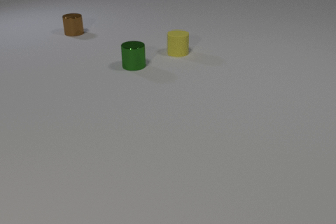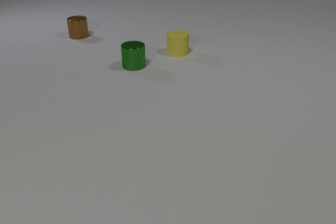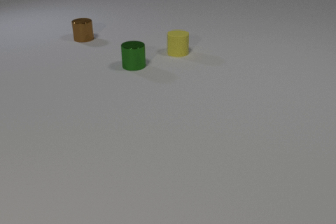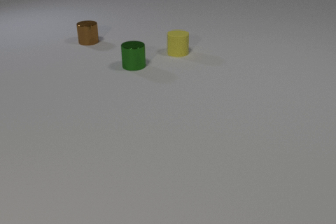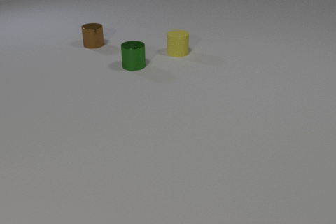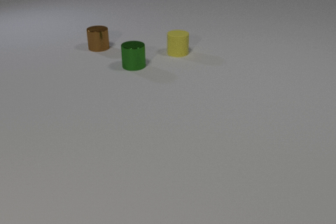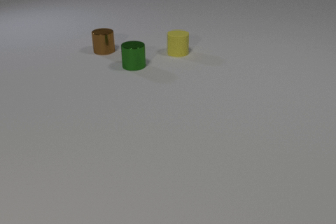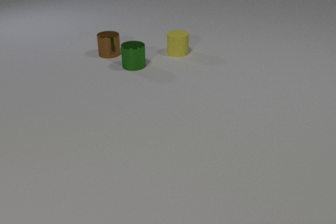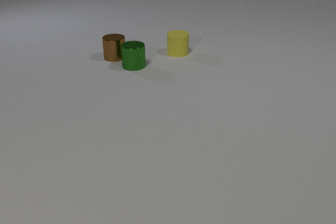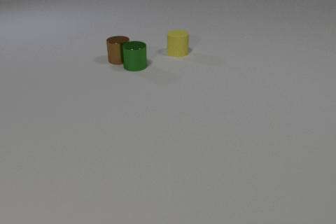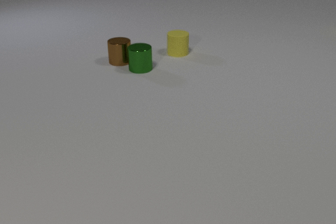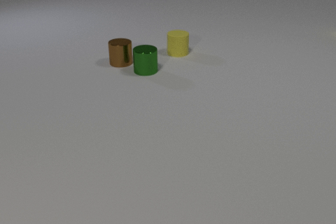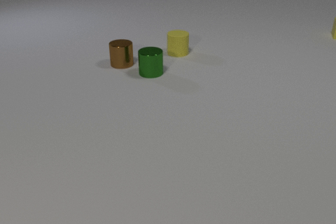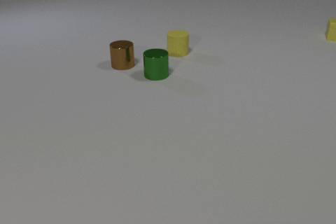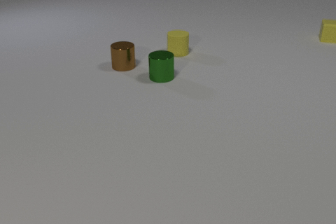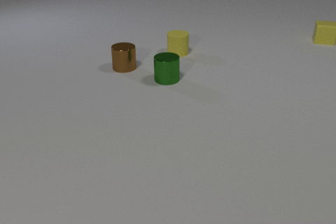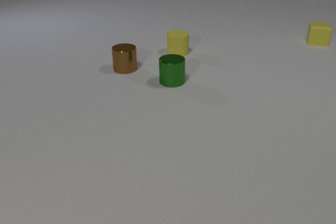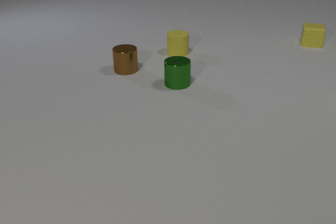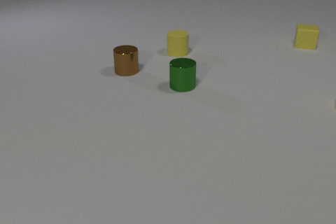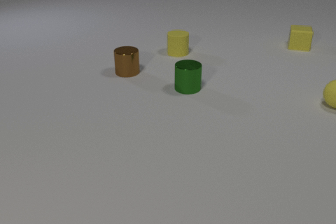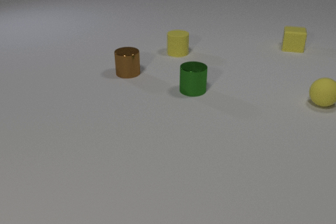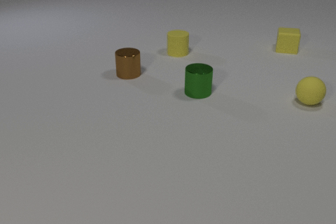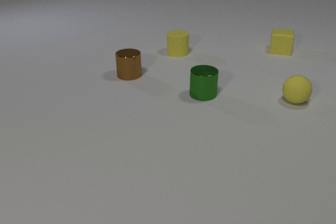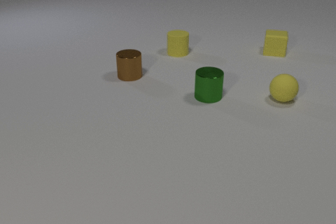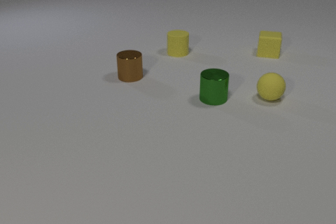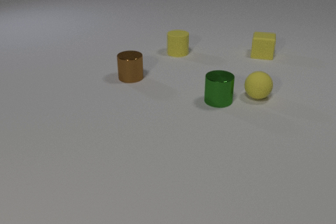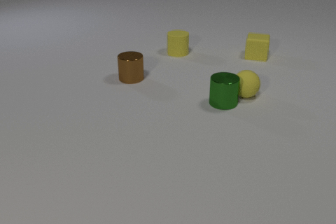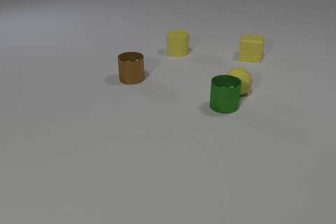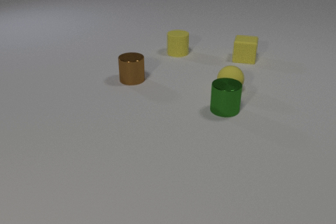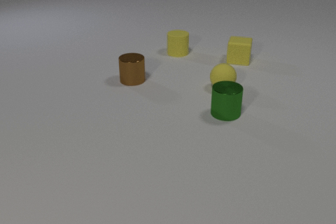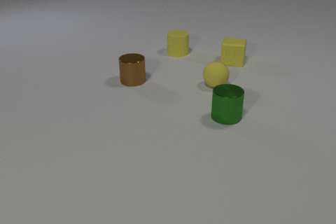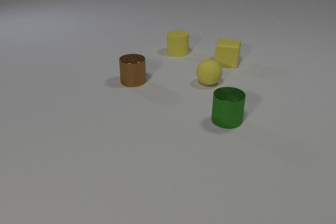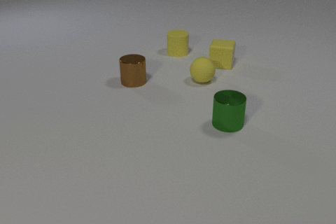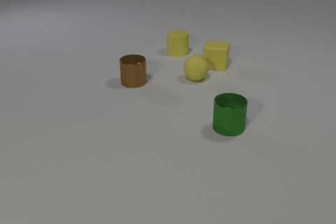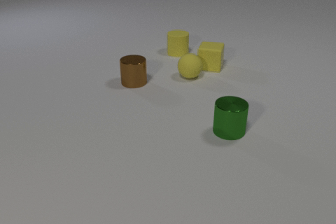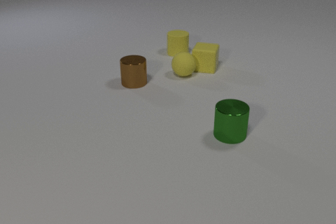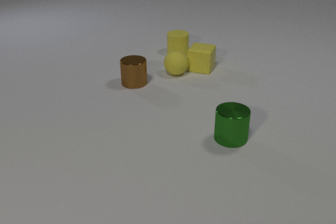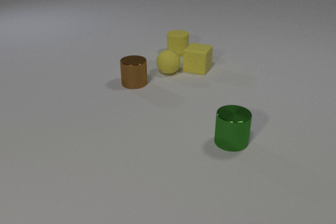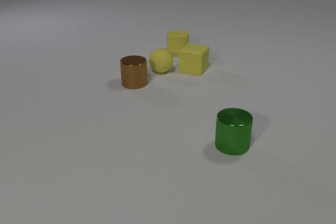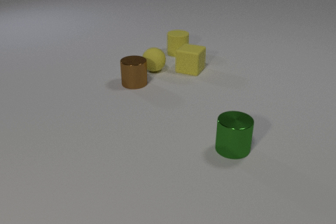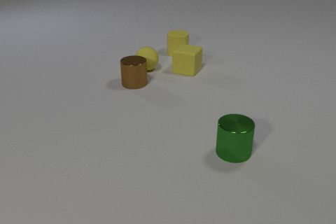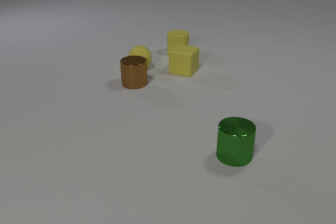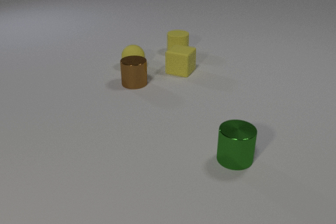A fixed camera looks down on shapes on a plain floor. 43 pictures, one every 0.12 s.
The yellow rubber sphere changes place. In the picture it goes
to the left.
The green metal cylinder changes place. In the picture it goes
toward the camera.
0.00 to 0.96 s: The brown metal cylinder slides toward the camera and to the right.
0.96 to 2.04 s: The brown metal cylinder slides toward the camera. The green metal cylinder slides toward the camera and to the right. The yellow rubber cube comes in at the right edge, slides toward the camera and to the left. The brown metal cylinder and the green metal cylinder collide.
2.04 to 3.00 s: The brown metal cylinder slides toward the camera. The green metal cylinder slides to the right and toward the camera. The yellow rubber sphere comes in at the right edge, rolls to the left. The yellow rubber cube slides toward the camera and to the left.
3.00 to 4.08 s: The brown metal cylinder slides toward the camera. The green metal cylinder slides toward the camera. The yellow rubber sphere rolls to the left and away from the camera. The yellow rubber cube slides to the left and toward the camera. The green metal cylinder and the yellow rubber sphere collide.
4.08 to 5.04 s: The green metal cylinder slides toward the camera. The yellow rubber sphere rolls to the left and away from the camera. The yellow rubber cube slides to the left and toward the camera. The yellow rubber sphere and the yellow rubber cube collide.
What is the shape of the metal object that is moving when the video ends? cylinder.
How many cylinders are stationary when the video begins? 2.
How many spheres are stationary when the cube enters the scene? 0.
